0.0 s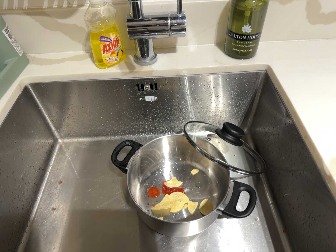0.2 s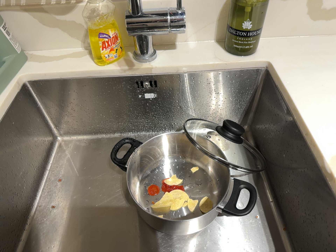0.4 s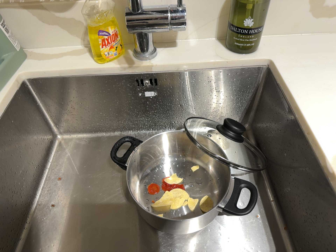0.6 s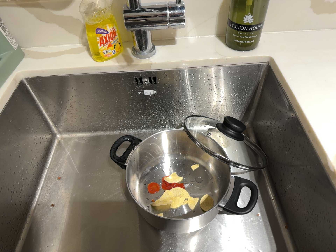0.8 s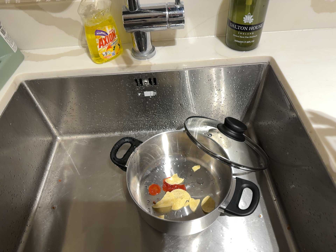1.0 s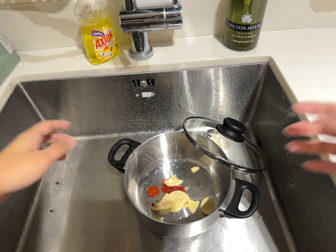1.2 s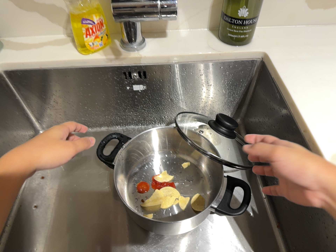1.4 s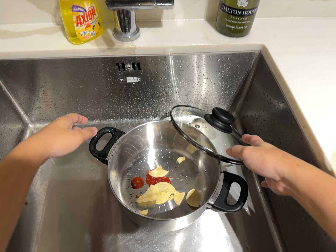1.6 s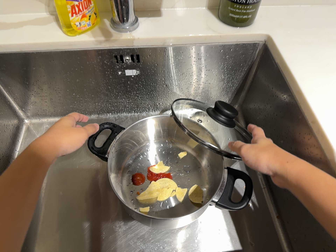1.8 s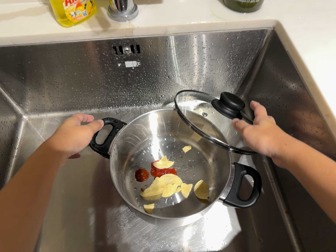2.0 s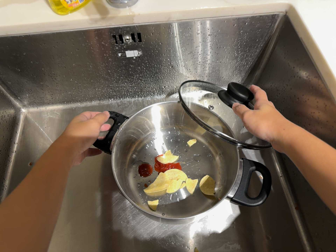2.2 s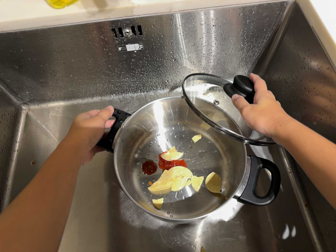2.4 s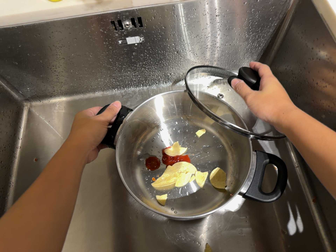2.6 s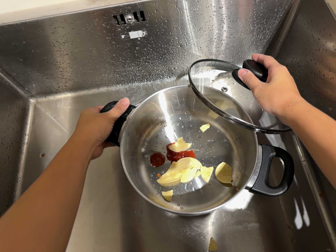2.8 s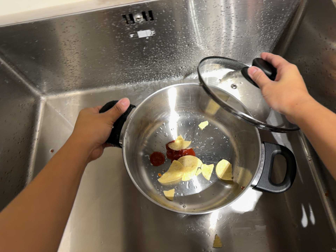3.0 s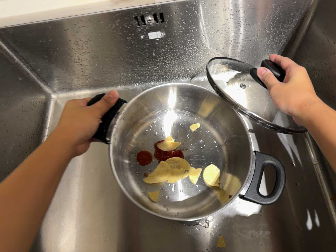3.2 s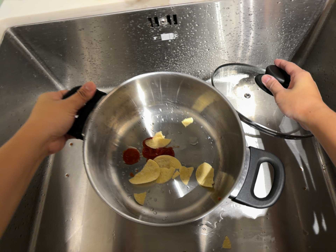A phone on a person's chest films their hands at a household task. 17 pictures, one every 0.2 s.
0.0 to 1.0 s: The camera shifts only a little, or ends up much as it began.
1.0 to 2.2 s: The camera travels forward and toward the top of its view, about 12 cm, so what stands in front looms larger. Its aim tips toward the bottom of its view by about 15 degrees, and the scene shifts upward.
2.2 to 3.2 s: The camera shifts only a little, or ends up much as it began.
The film runs forward here.
